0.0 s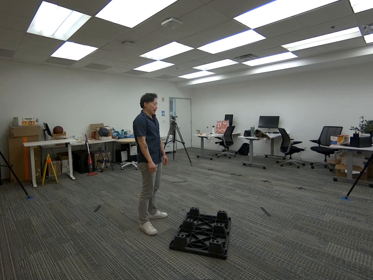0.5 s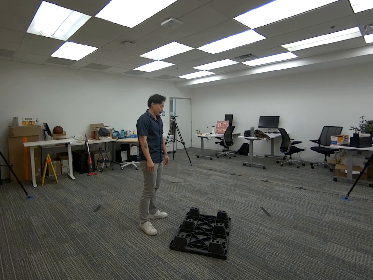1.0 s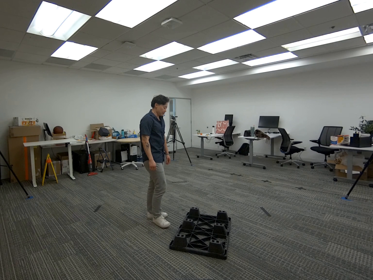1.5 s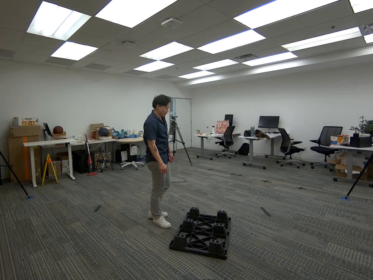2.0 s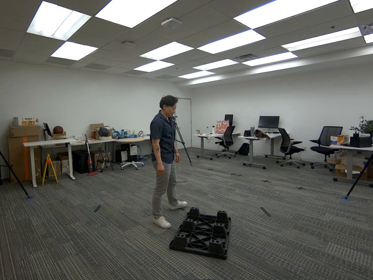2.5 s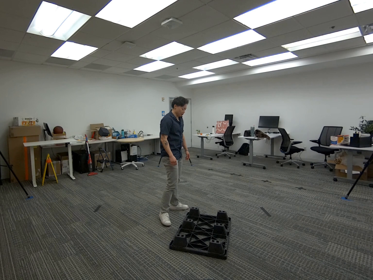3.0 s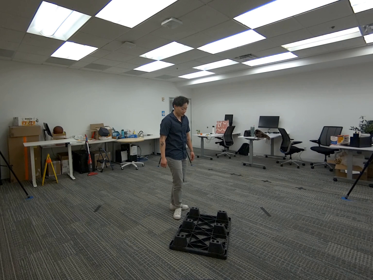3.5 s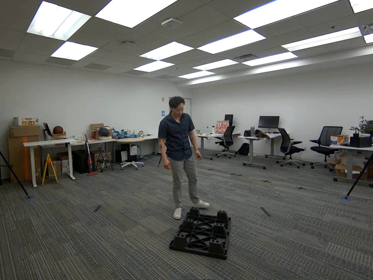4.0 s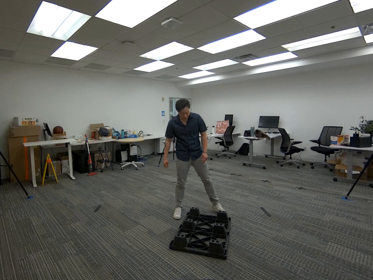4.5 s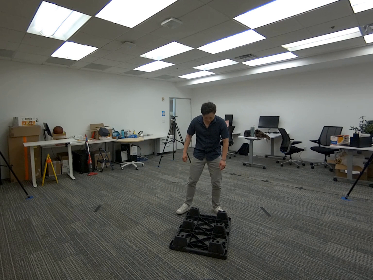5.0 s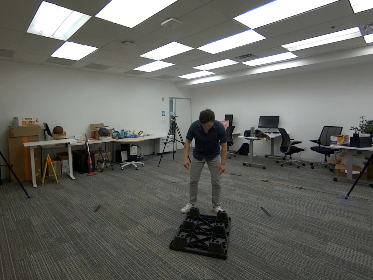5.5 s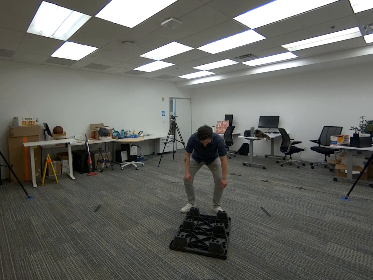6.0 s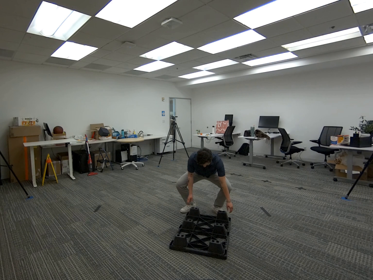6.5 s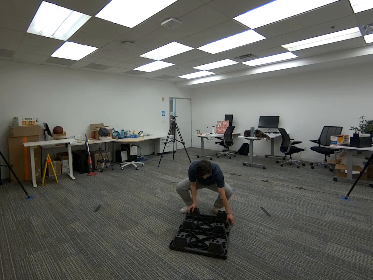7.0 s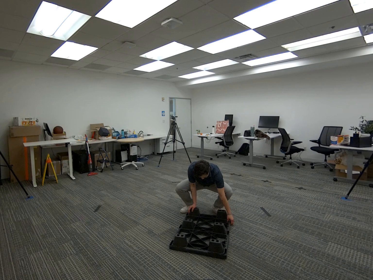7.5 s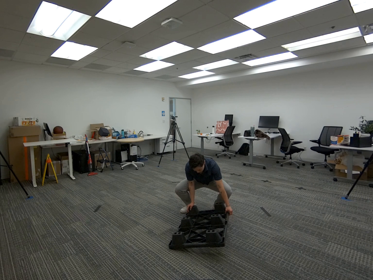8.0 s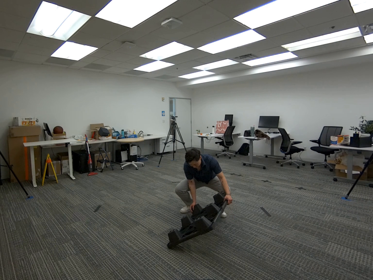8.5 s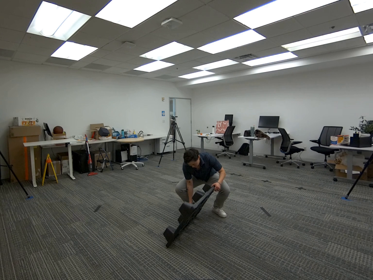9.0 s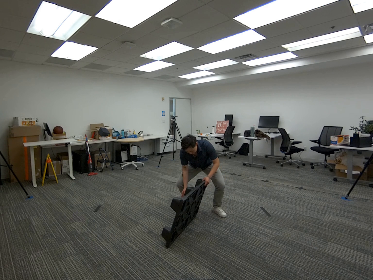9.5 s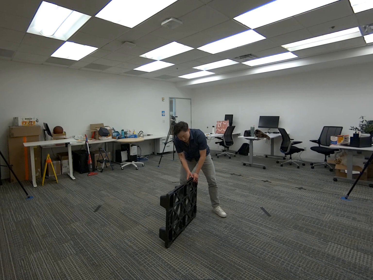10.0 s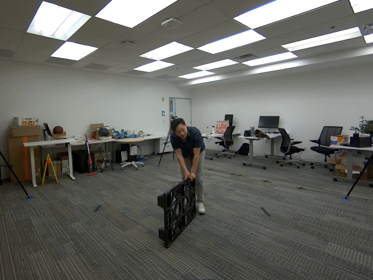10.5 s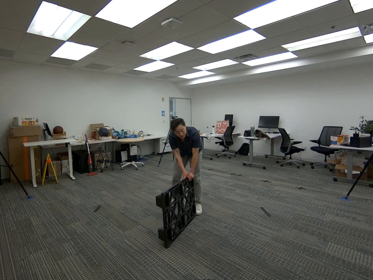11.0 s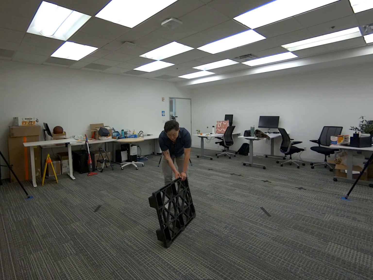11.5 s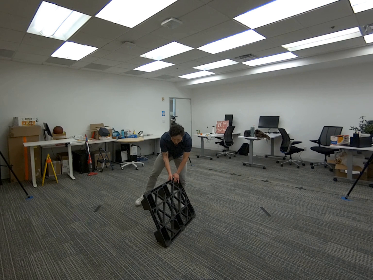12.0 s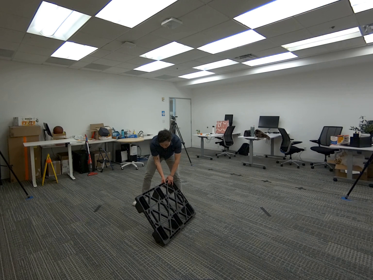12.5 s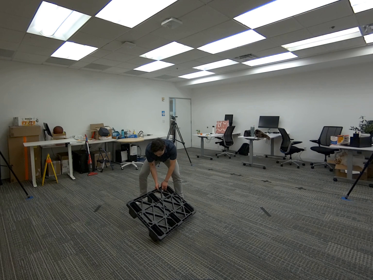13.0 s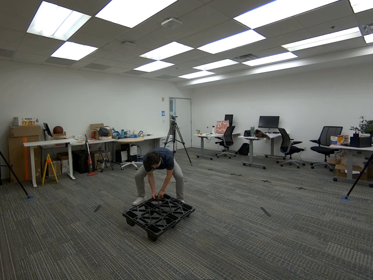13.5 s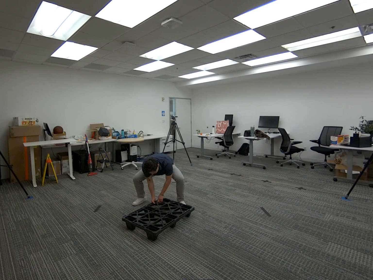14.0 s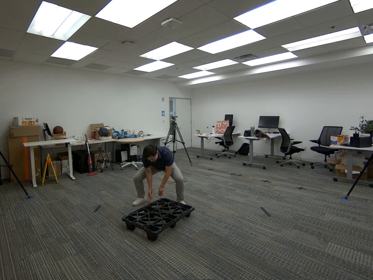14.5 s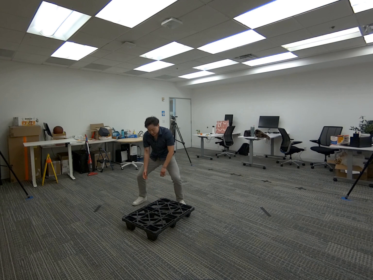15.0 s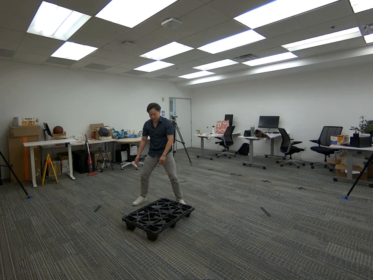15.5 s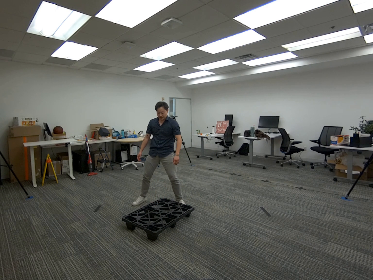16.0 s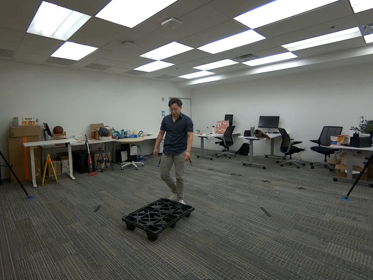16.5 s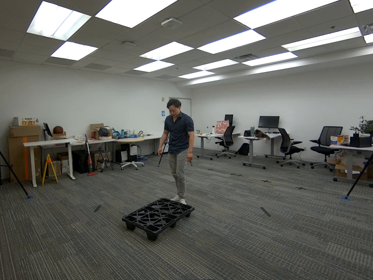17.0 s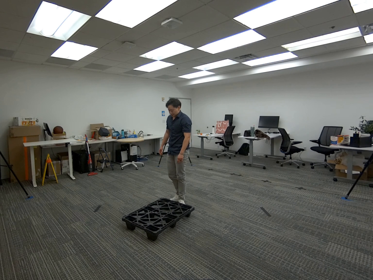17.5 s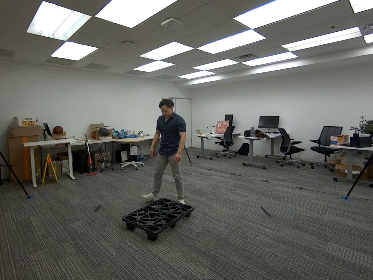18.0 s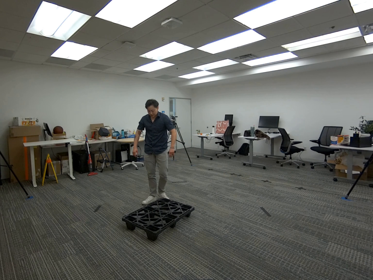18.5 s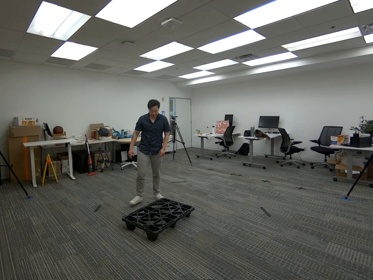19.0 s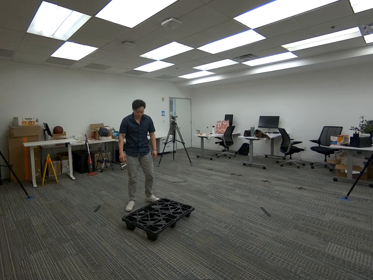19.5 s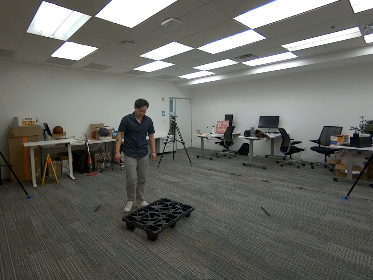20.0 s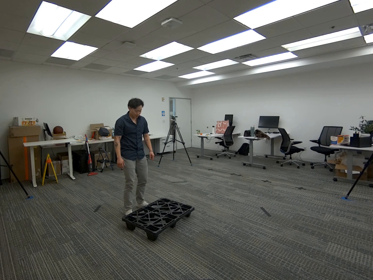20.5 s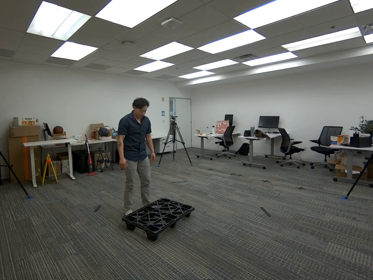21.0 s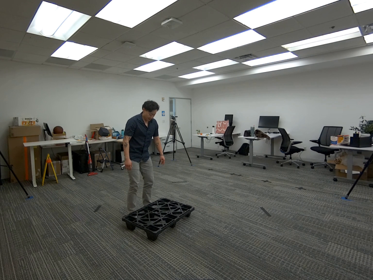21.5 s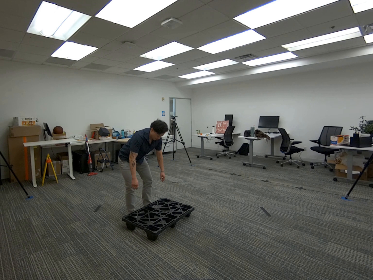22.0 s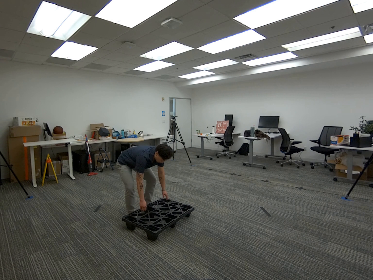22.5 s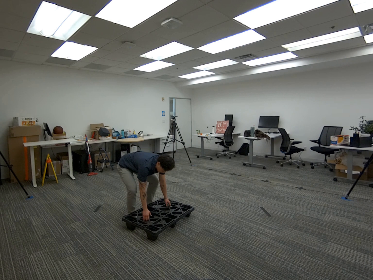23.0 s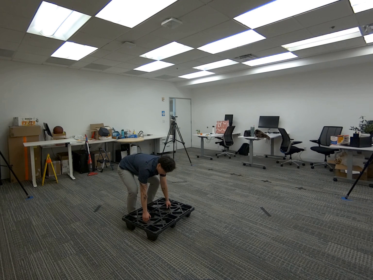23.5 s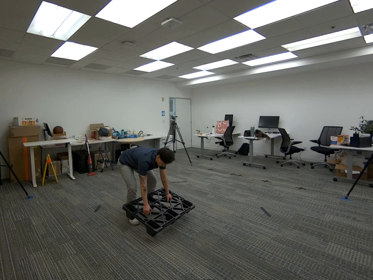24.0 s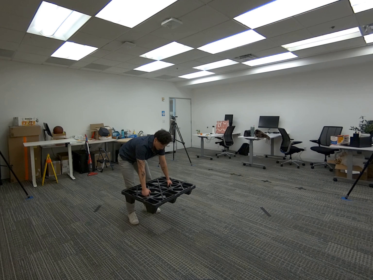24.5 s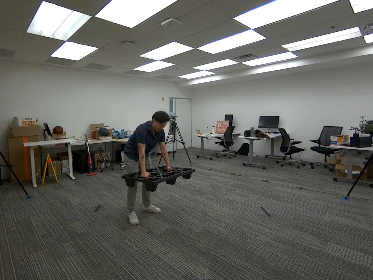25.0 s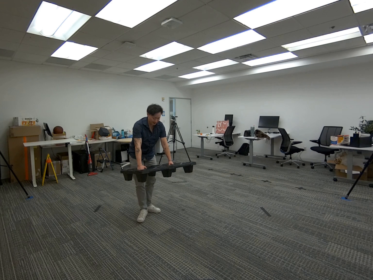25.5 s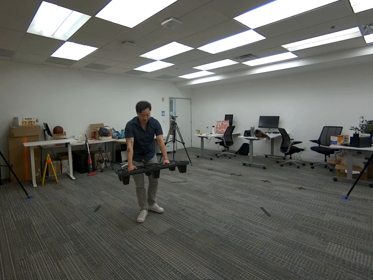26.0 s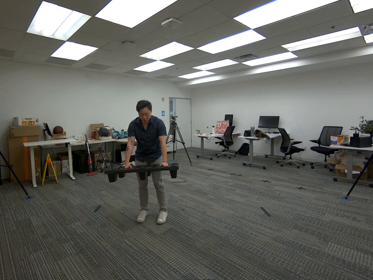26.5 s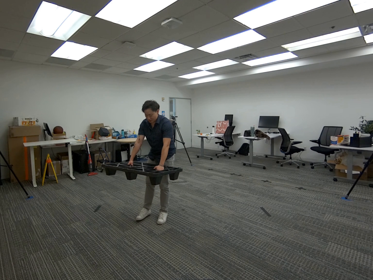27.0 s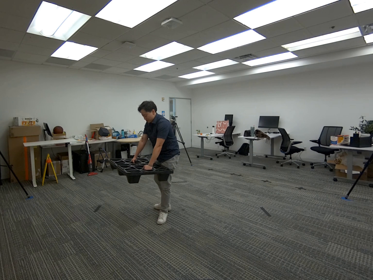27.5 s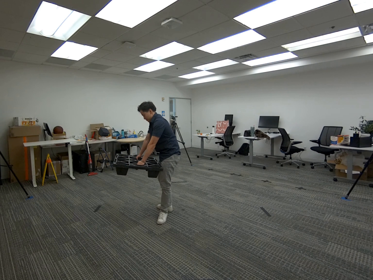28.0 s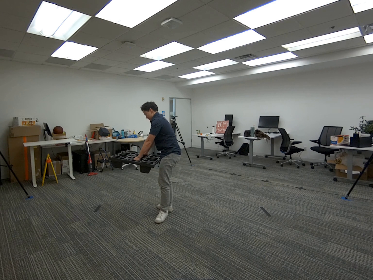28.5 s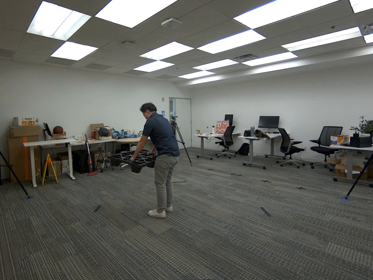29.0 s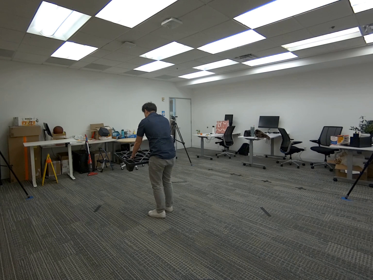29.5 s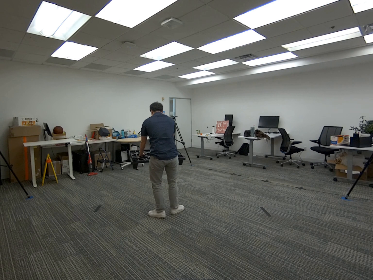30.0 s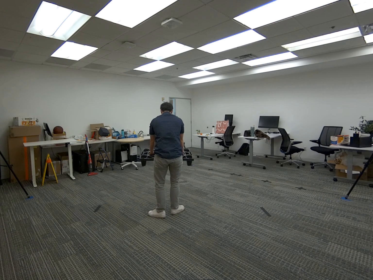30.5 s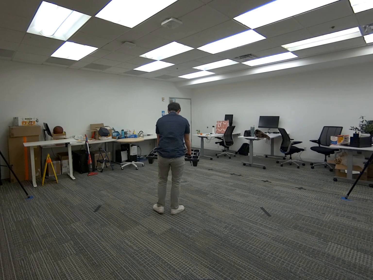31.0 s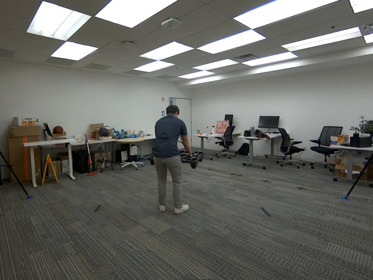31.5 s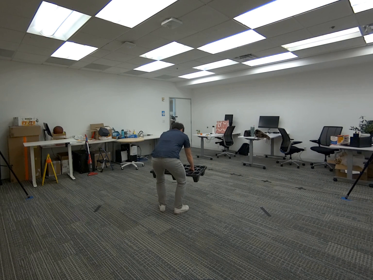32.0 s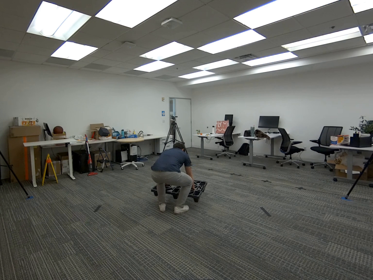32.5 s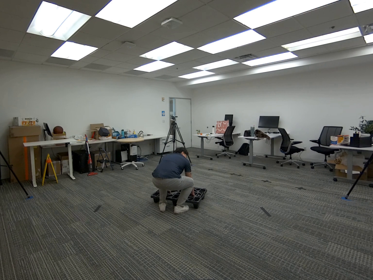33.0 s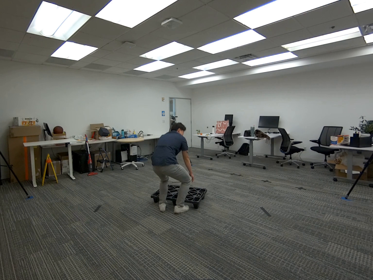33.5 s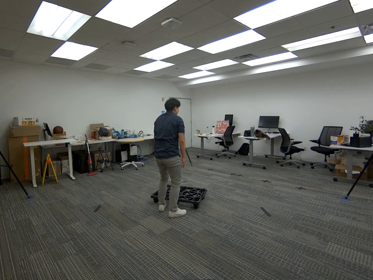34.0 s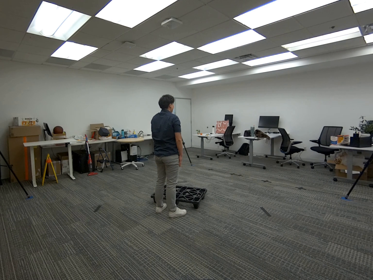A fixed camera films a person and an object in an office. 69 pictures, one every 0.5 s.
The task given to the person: Walk over to the platform on the ground and turn the platform over and rotate the platform 180° while the platform remains on the floor.
